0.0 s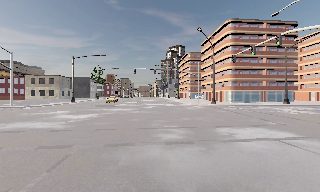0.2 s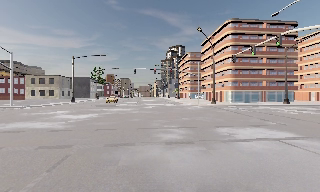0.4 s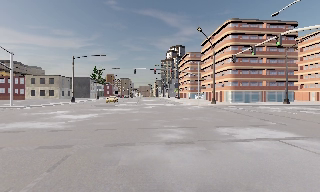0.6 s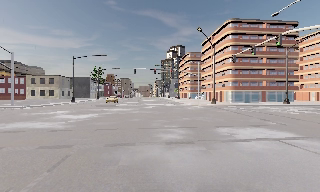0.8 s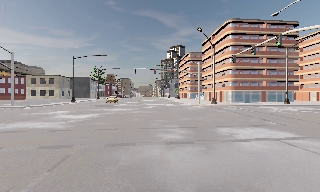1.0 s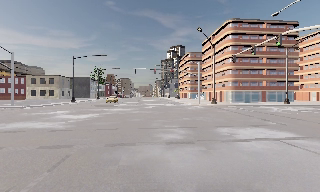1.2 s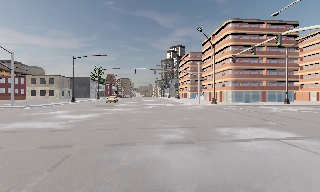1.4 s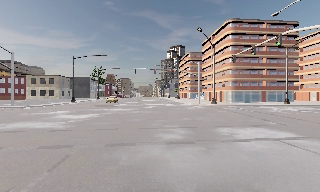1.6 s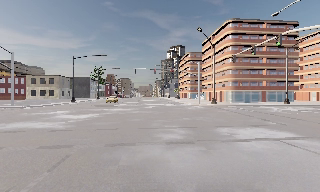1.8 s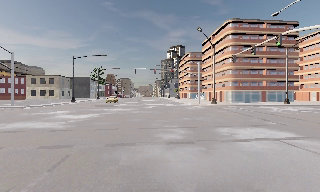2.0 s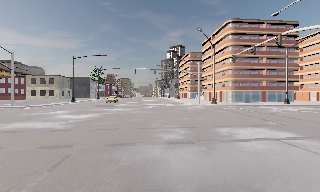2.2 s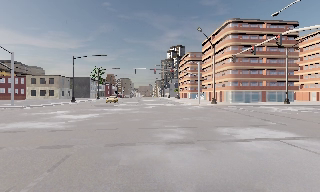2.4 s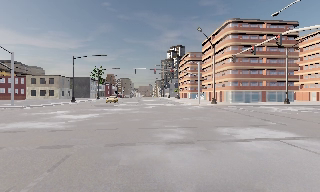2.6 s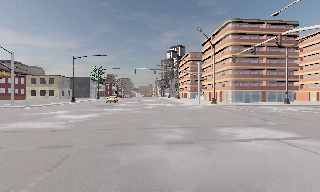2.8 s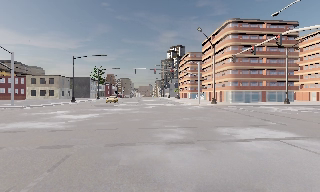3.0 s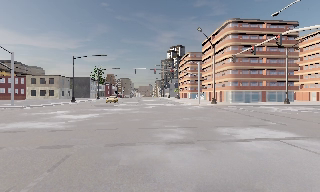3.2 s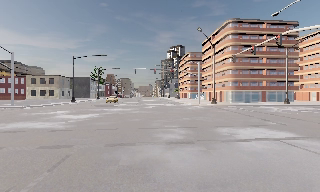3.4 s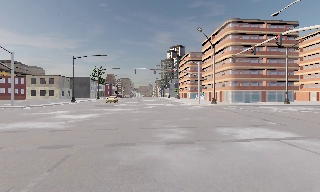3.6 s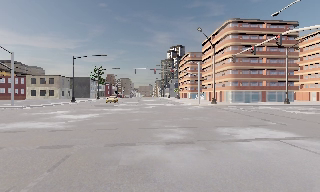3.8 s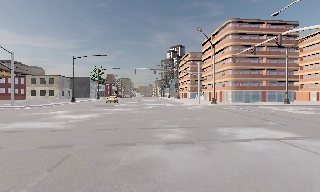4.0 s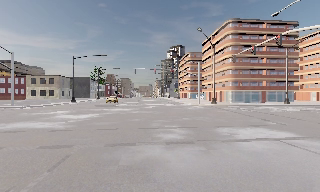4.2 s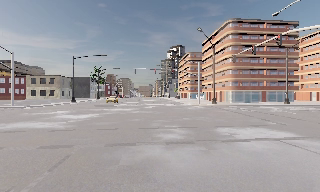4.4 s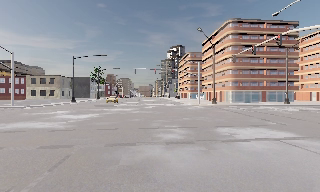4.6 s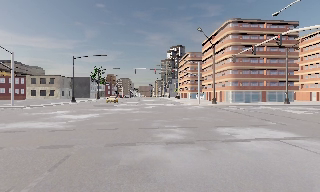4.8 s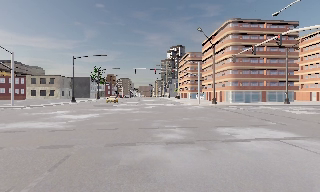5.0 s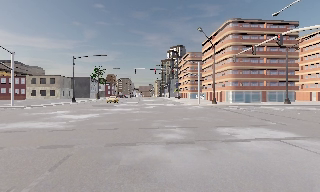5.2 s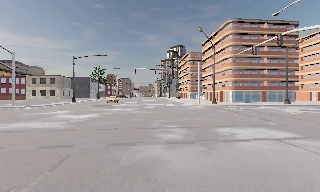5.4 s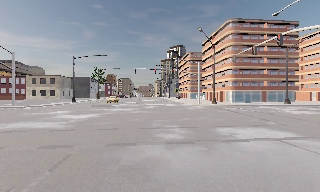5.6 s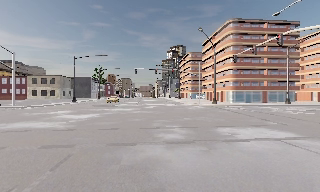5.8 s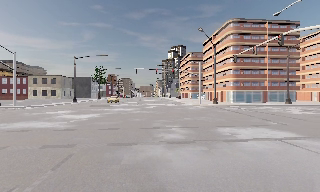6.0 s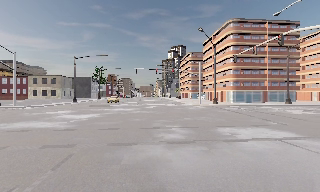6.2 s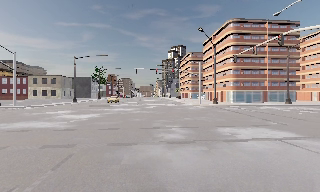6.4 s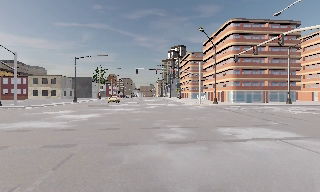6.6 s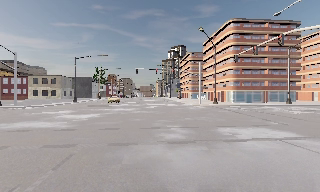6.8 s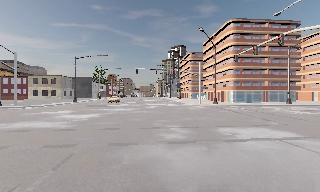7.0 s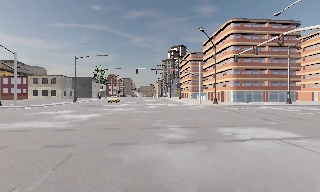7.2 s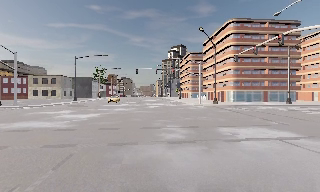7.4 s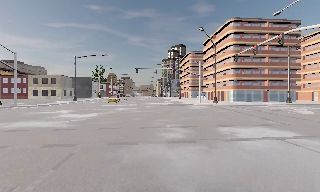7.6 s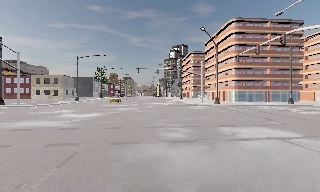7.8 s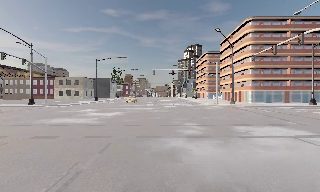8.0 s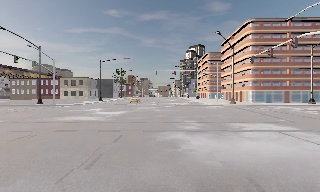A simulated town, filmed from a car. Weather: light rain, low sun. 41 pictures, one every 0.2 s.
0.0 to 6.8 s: The camera keeps its place and its aim.
6.8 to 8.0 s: The camera travels backward, about 2 m, so what stands in front gets smaller. It gains speed.
The film runs backward here.
